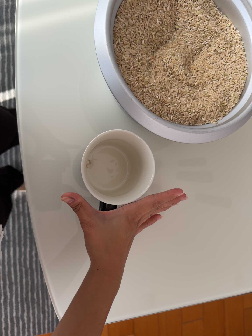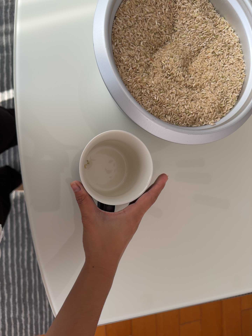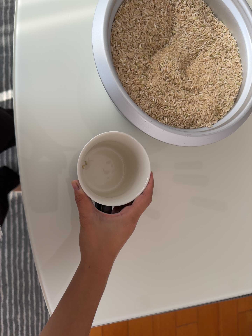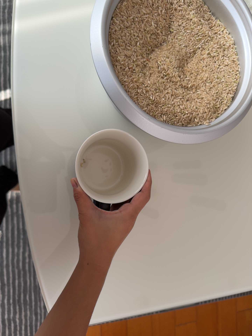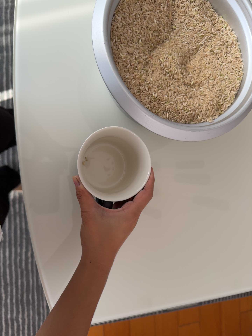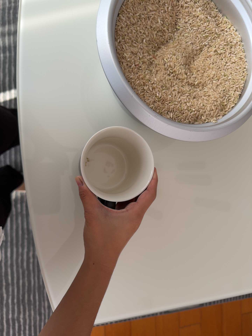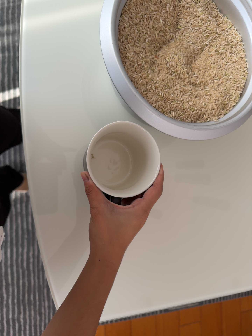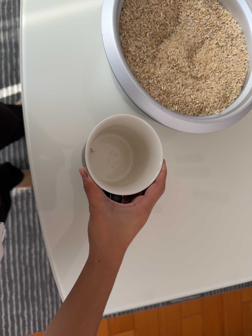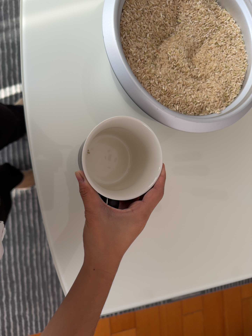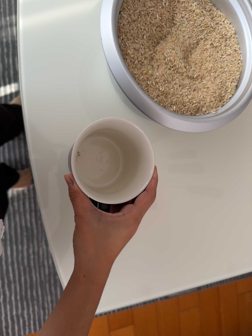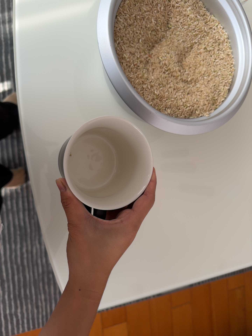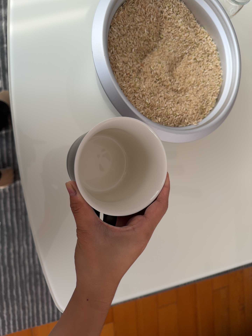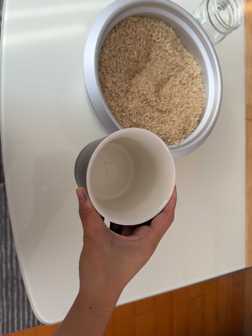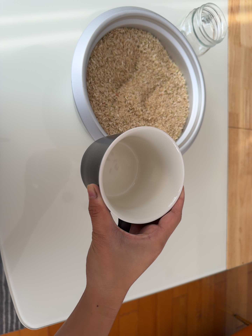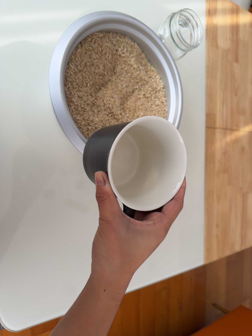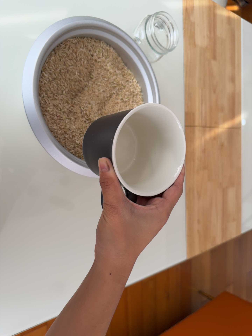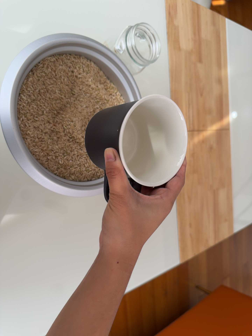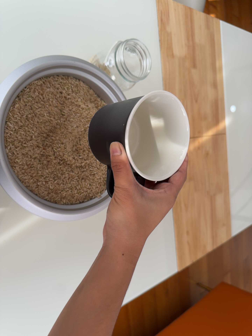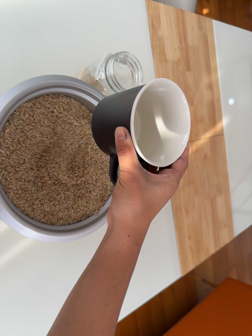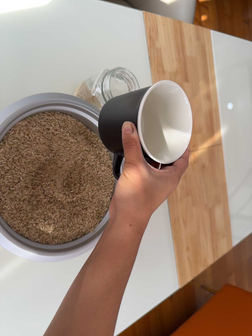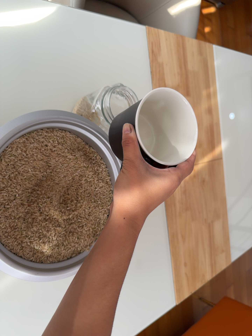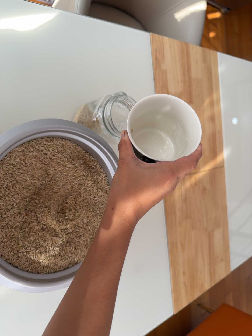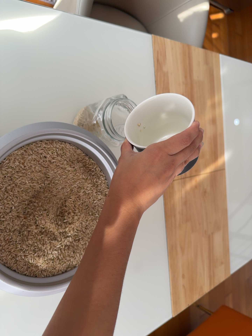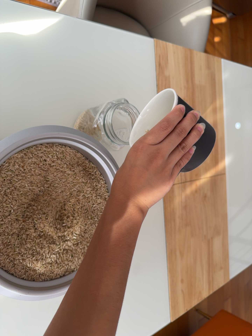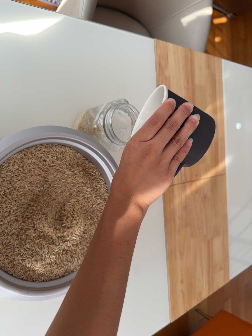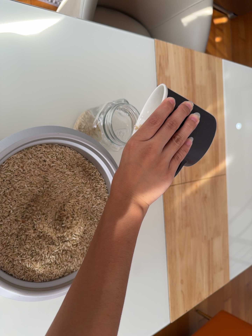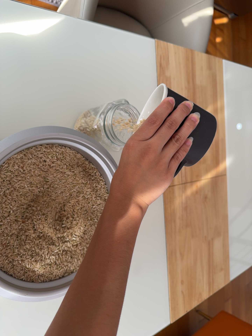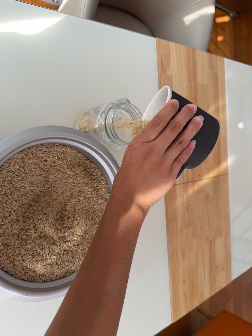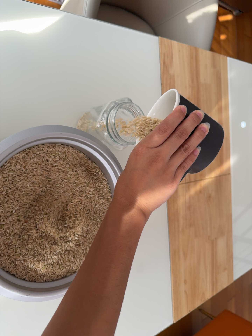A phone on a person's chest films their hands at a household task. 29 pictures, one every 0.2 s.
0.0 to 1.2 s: The camera keeps its place and its aim.
1.2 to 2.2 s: The camera shifts only a little, or ends up much as it began.
2.2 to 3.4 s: The camera pans to its right by about 15 degrees. It travels toward the top of its view, about 14 cm, so close, fixed things drift downward.
3.4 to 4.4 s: The camera travels toward the top of its view, about 10 cm, so close, fixed things drift downward.
4.4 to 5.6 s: The camera keeps its place and its aim.
The film runs backward here.
